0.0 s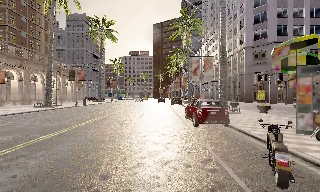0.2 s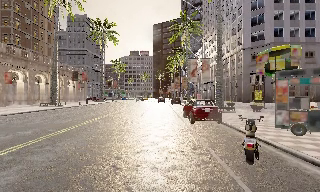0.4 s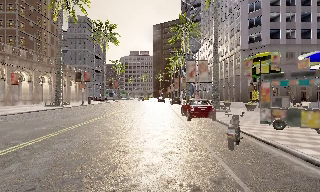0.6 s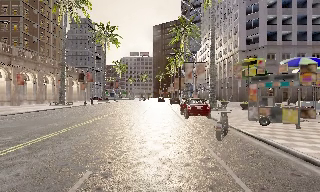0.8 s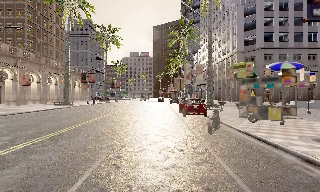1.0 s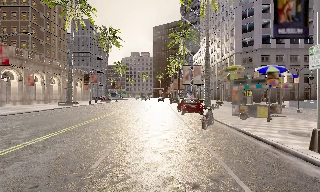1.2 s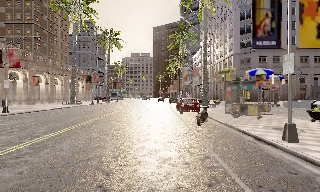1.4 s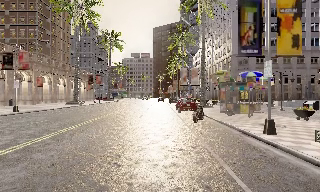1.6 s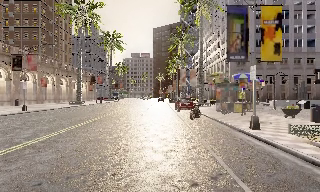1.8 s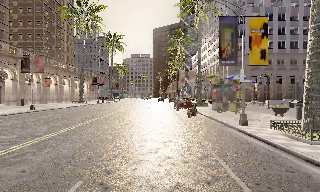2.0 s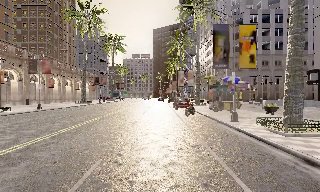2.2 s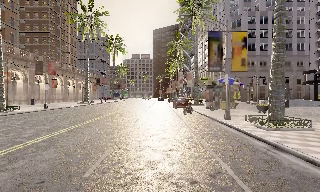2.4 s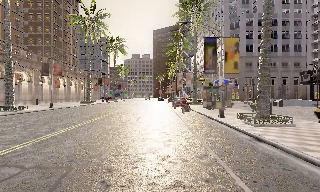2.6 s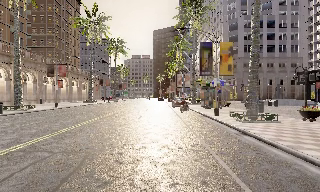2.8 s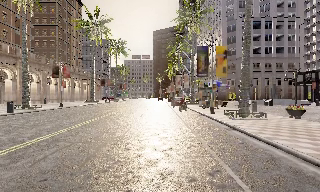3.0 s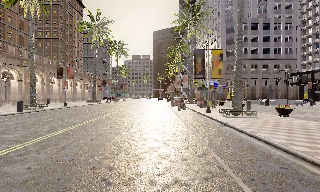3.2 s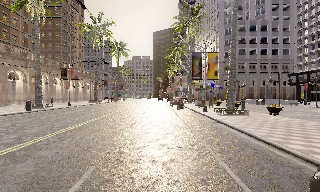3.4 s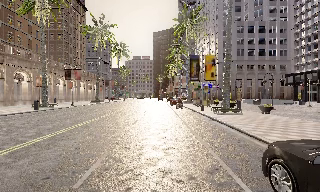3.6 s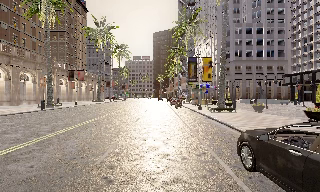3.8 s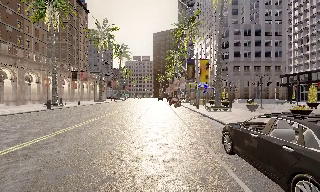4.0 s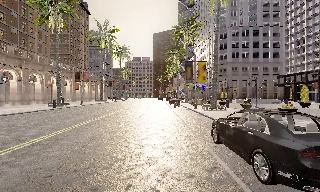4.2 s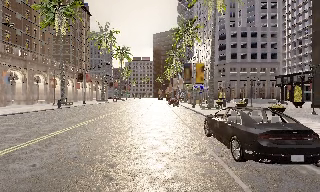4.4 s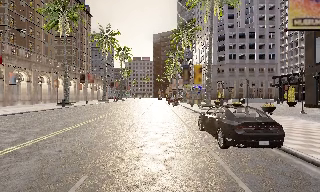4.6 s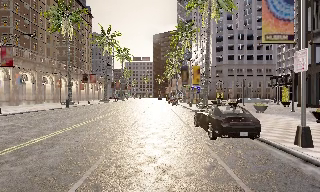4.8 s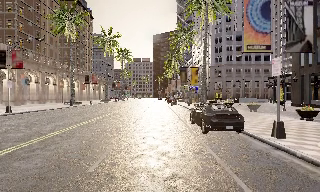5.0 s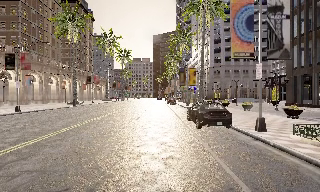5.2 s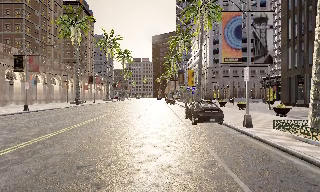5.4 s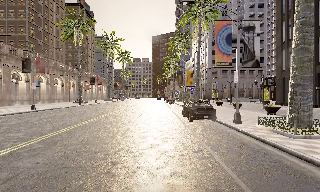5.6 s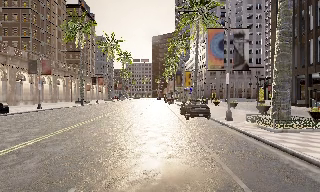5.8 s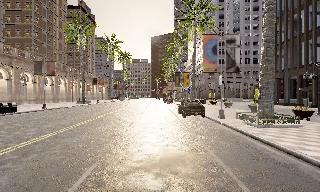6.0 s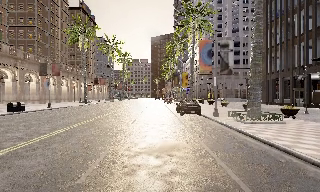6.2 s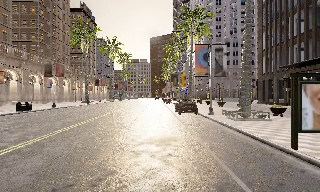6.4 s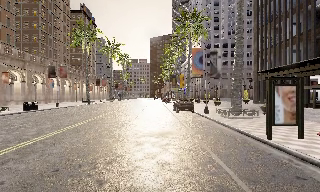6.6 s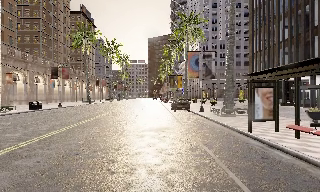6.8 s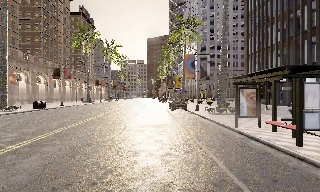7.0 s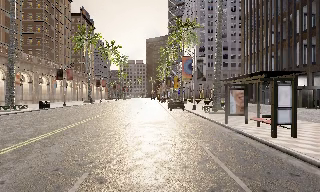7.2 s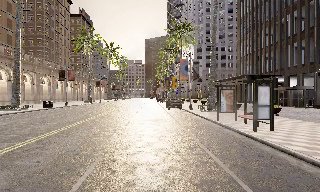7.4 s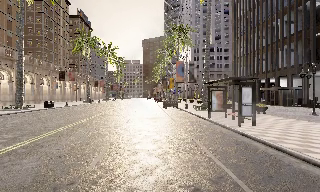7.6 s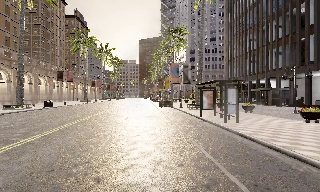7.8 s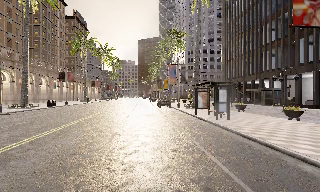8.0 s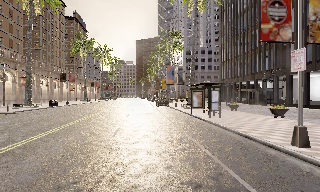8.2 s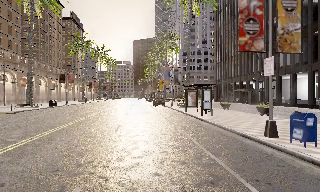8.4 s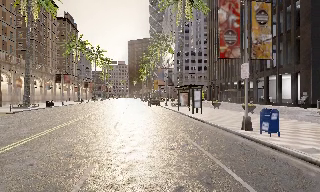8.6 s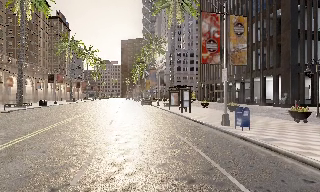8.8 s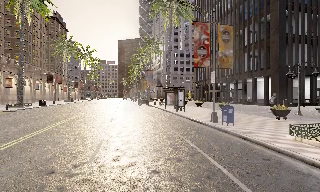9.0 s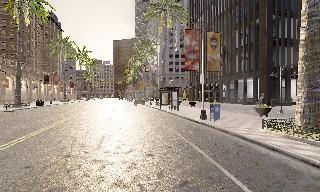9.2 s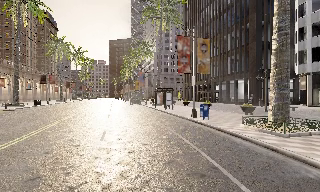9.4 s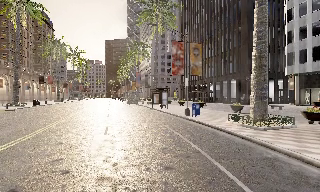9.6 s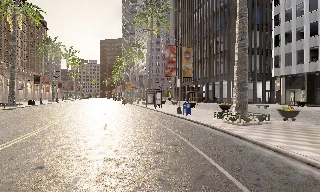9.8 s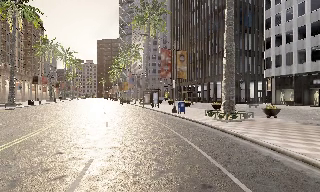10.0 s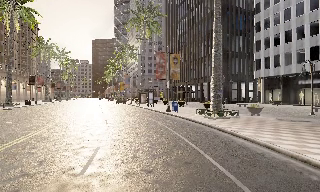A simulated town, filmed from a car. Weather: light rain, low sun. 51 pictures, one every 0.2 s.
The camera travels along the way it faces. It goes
backward.
0.0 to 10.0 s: The camera pans to its right, which is clockwise from overhead, by about 20 degrees. It travels backward, about 55 m, so what stands in front gets smaller.
The film runs backward here.
